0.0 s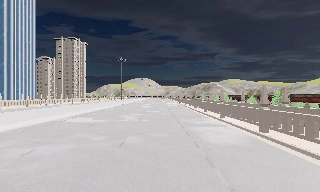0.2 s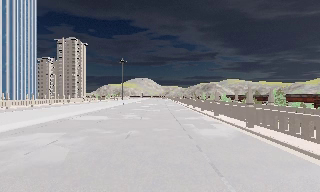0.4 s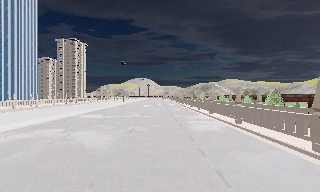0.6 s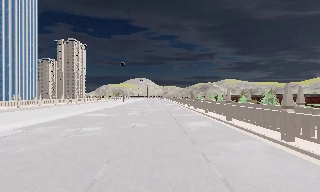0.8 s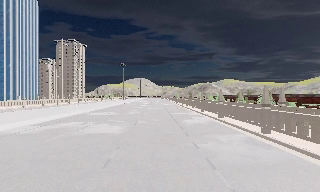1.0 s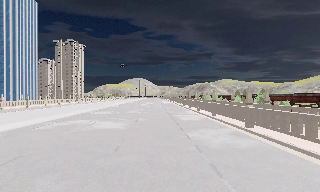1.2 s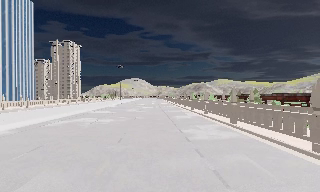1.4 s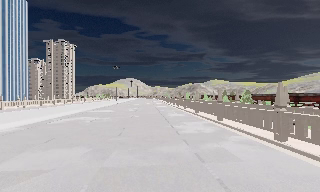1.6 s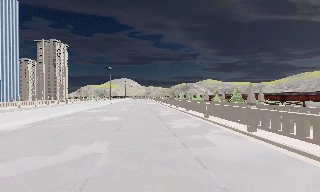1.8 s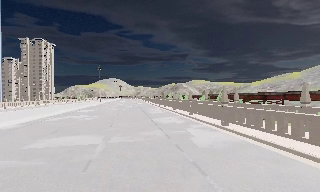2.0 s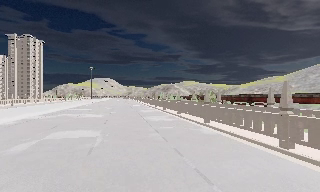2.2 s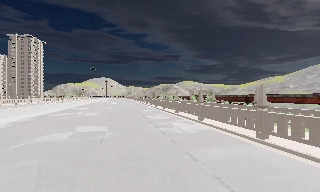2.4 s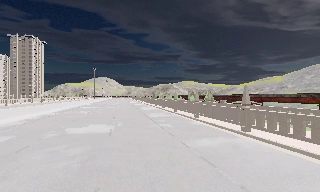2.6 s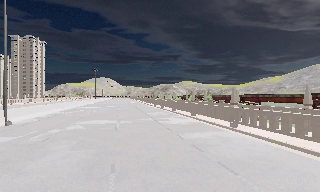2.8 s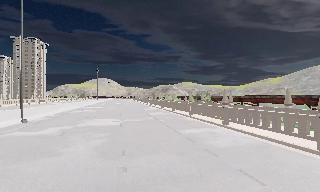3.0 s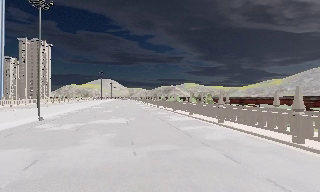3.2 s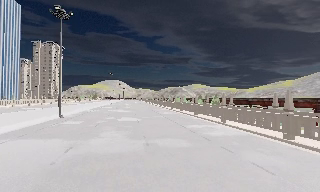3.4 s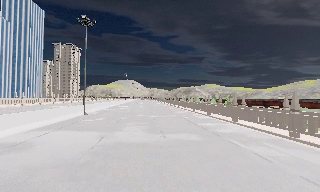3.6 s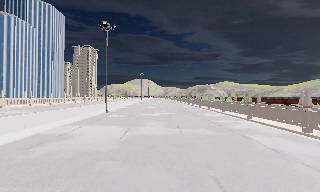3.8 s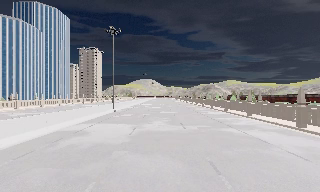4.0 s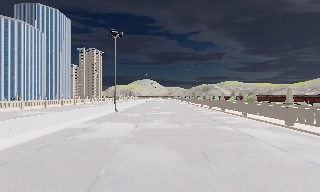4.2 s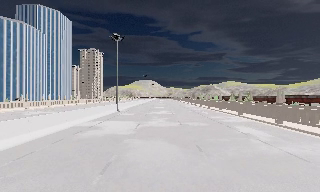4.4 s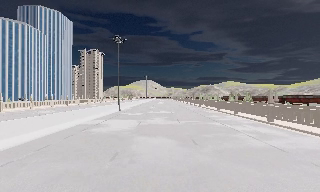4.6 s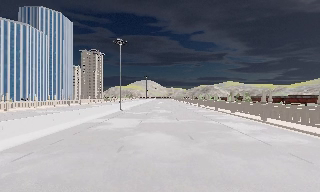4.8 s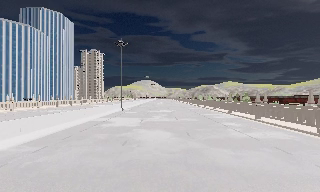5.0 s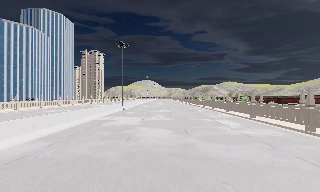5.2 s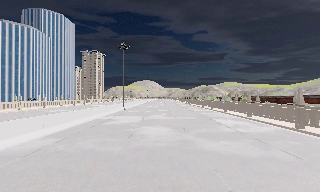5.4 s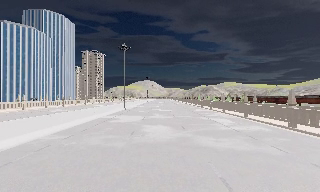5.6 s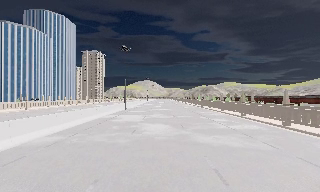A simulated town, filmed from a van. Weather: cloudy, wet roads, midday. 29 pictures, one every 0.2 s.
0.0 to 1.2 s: The camera travels backward, about 9 m, so what stands in front gets smaller.
1.2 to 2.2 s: The scene slides to the left, as the camera pans about 10 degrees to its right. It travels backward, about 7 m, so what stands in front gets smaller.
2.2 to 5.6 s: The camera swings to its left by about 15 degrees, and the scene slides to the right. It travels backward, about 18 m, so what stands in front gets smaller. It loses speed.
The film runs backward here.
